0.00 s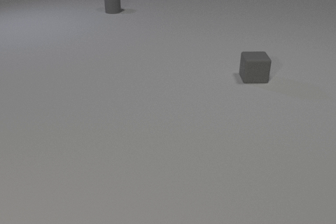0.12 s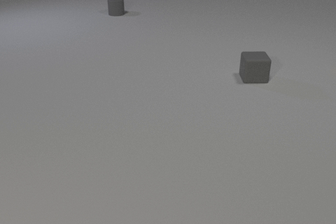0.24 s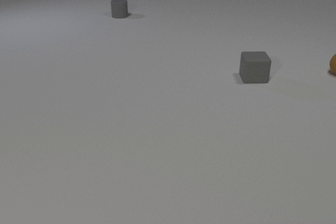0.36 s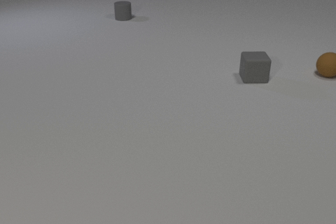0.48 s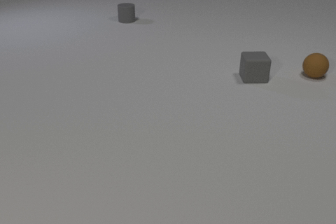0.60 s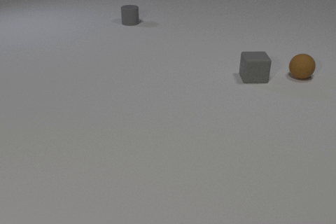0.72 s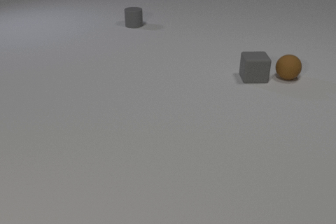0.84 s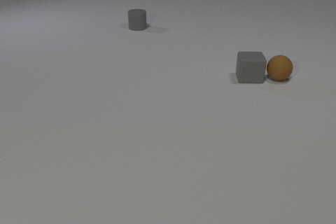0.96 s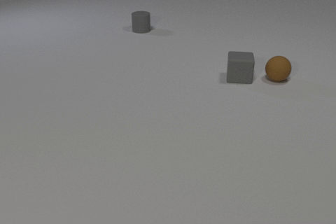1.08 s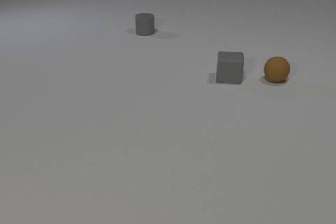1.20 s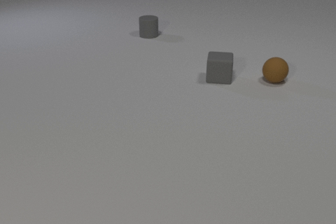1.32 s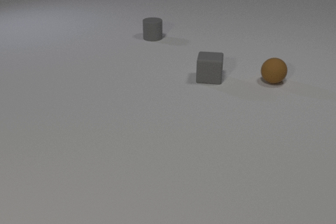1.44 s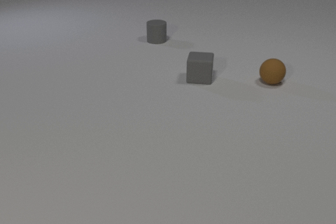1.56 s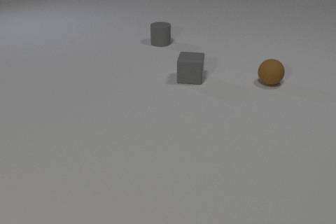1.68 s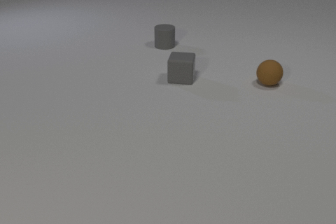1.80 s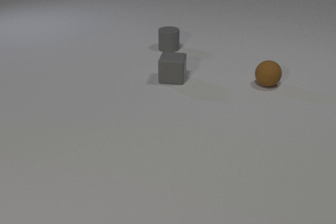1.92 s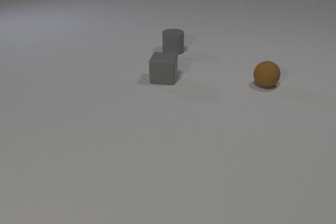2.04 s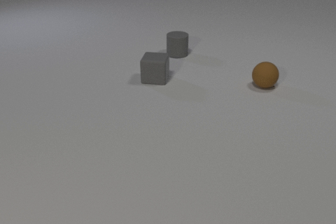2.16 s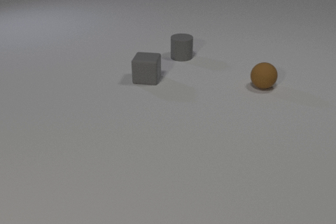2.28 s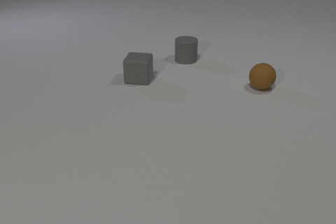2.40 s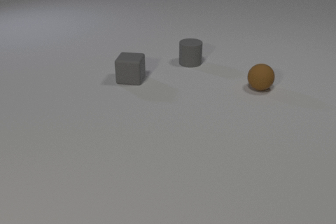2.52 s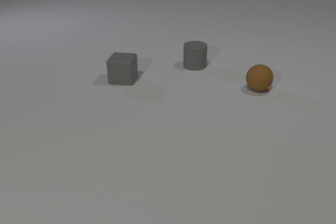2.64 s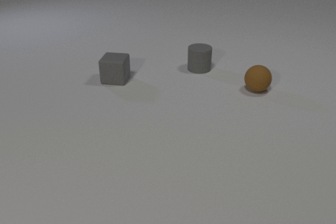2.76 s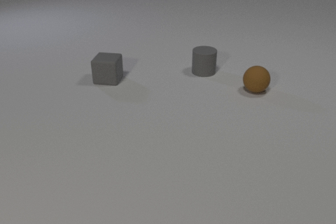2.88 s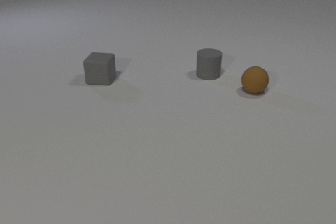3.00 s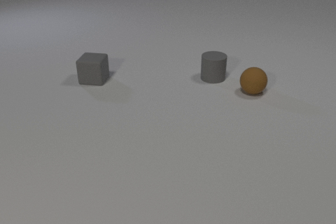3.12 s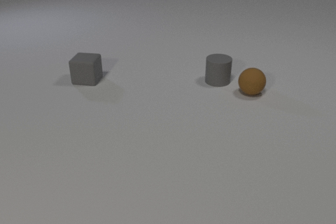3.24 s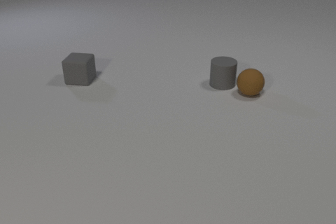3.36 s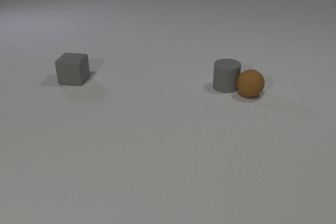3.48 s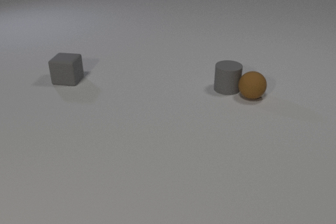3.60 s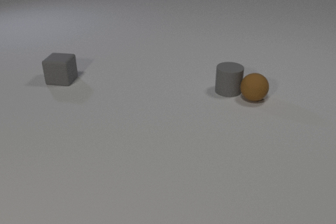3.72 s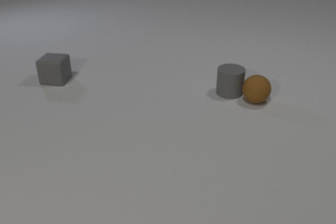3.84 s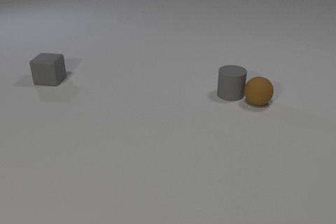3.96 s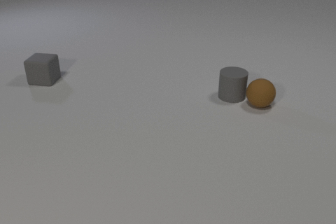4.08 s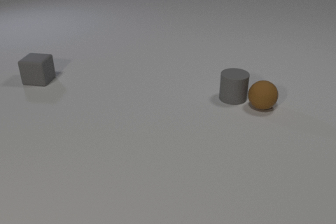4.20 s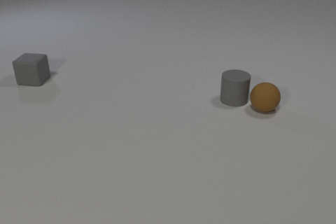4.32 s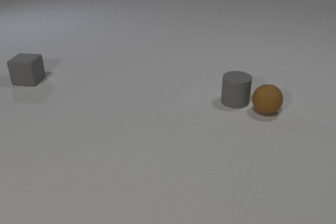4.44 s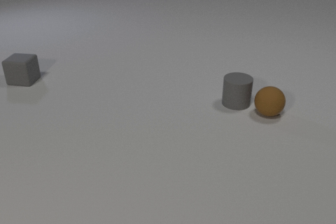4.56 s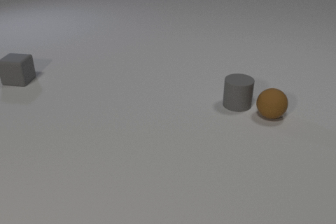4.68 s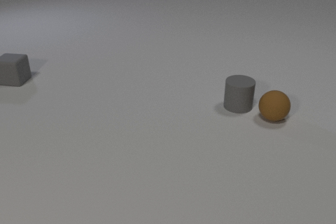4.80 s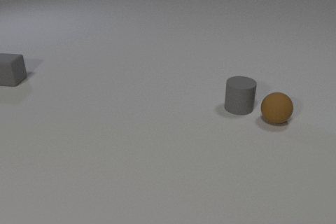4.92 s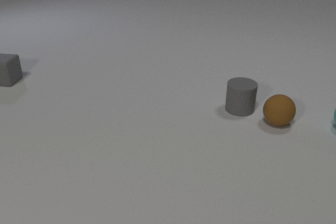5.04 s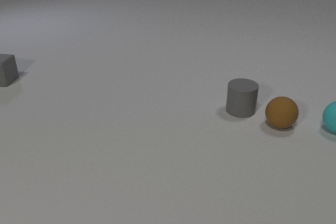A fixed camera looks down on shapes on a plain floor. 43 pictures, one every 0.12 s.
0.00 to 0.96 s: The brown rubber sphere comes in at the right edge, rolls to the left and toward the camera. The gray rubber cube slides to the left. The gray rubber cylinder slides toward the camera and to the right. The brown rubber sphere and the gray rubber cube collide.
0.96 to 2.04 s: The brown rubber sphere rolls toward the camera and to the left. The gray rubber cube slides to the left. The gray rubber cylinder slides toward the camera and to the right.
2.04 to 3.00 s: The brown rubber sphere rolls toward the camera and to the left. The gray rubber cube slides to the left. The gray rubber cylinder slides toward the camera and to the right.
3.00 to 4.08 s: The brown rubber sphere rolls toward the camera. The gray rubber cube slides to the left. The gray rubber cylinder slides toward the camera and to the right. The brown rubber sphere and the gray rubber cylinder collide.
4.08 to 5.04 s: The brown rubber sphere rolls toward the camera and to the right. The gray rubber cube slides to the left. The gray rubber cylinder slides toward the camera. The cyan rubber sphere comes in at the right edge, rolls to the left and toward the camera.
What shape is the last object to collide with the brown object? cylinder.
How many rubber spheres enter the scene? 2.
Are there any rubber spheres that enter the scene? yes.
